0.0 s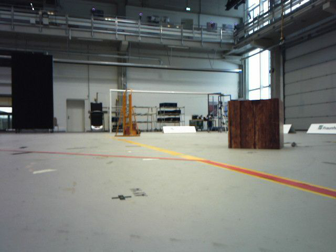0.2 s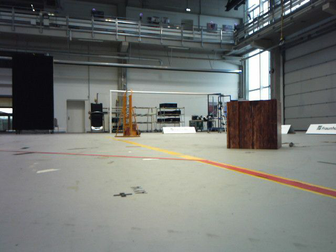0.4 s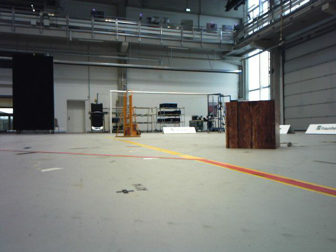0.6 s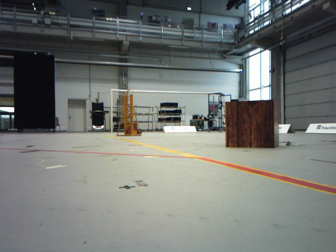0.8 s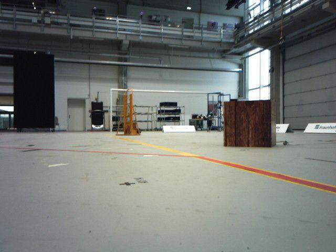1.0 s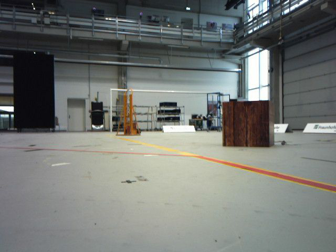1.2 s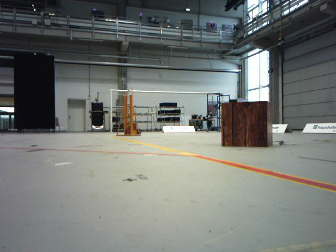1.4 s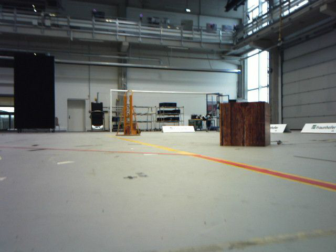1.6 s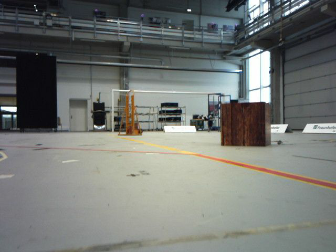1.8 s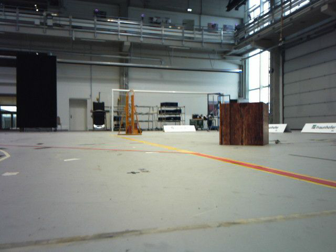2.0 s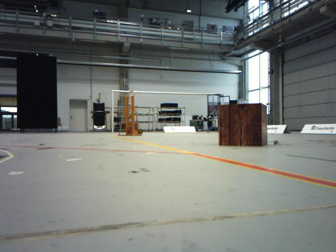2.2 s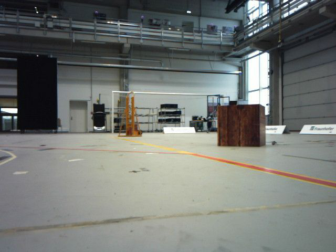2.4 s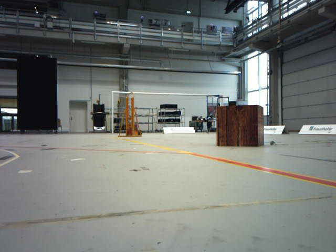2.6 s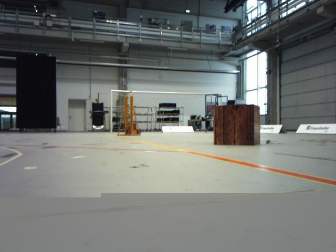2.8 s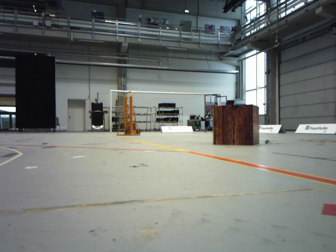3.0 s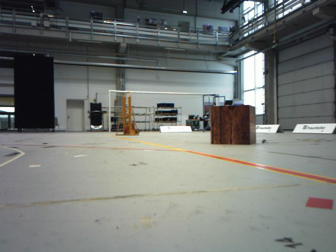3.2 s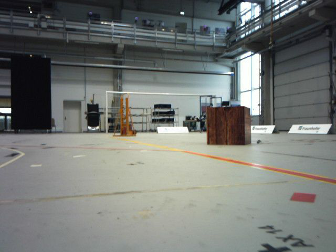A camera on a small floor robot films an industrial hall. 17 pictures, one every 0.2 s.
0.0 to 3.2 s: The camera travels backward, about 0.7 m, so what stands in front gets smaller.
The film runs backward here.
